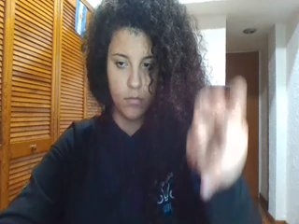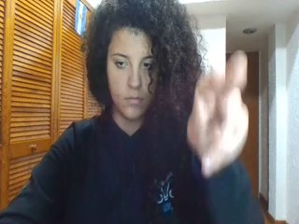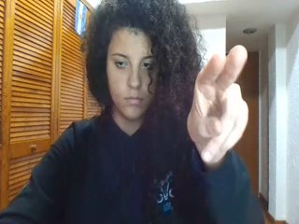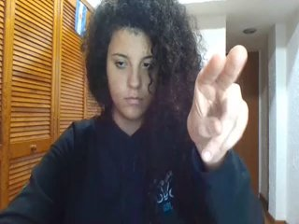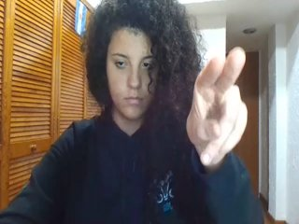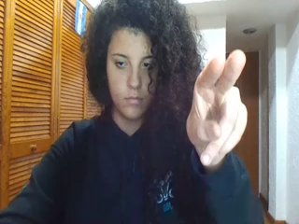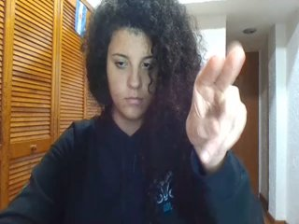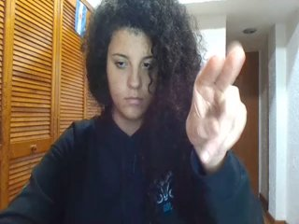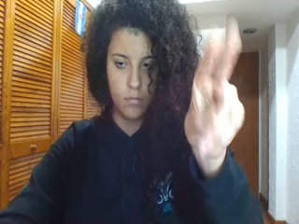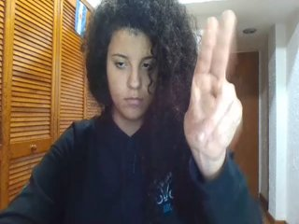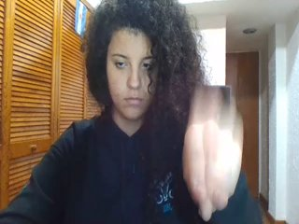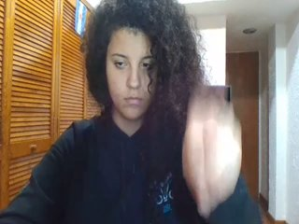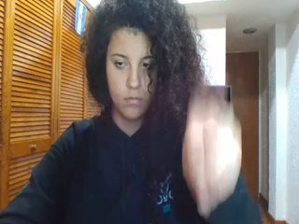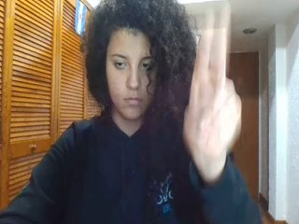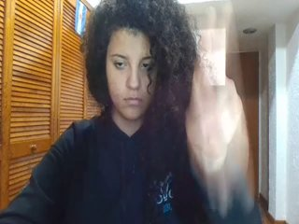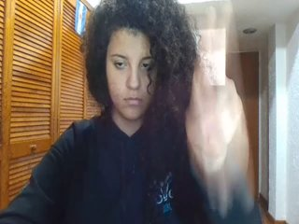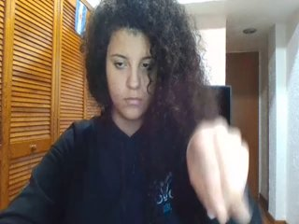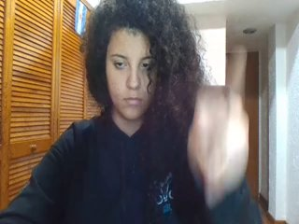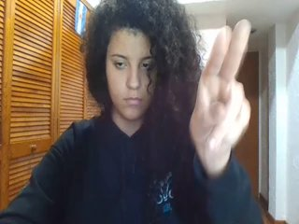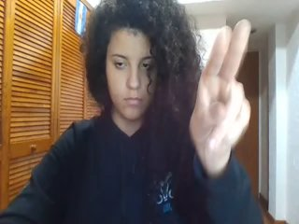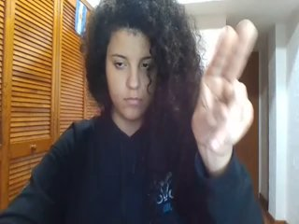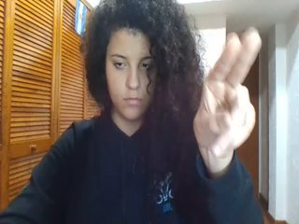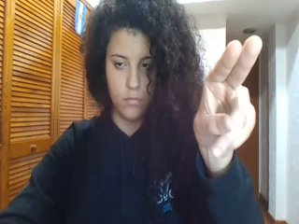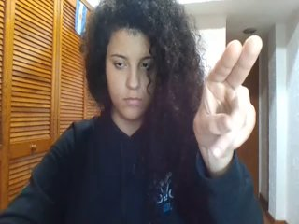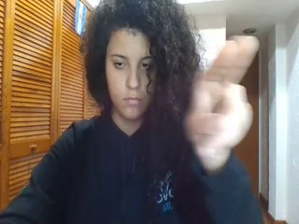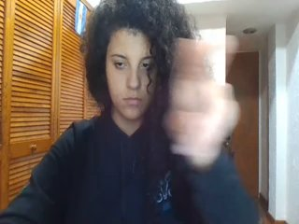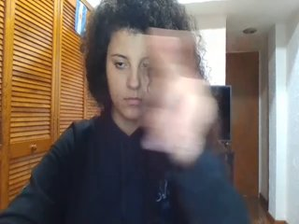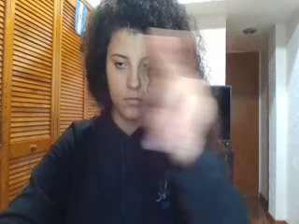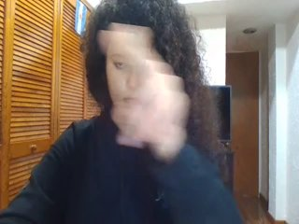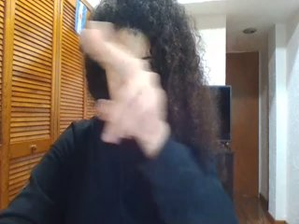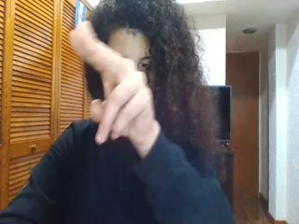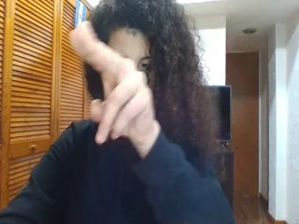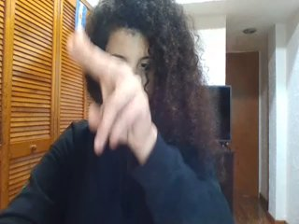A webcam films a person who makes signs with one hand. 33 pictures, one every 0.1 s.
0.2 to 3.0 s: Click with two fingers.
